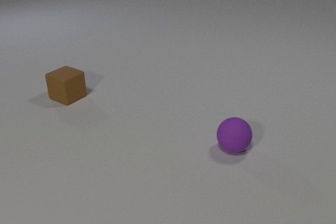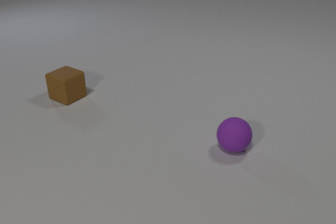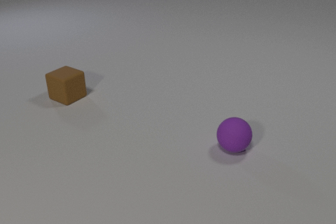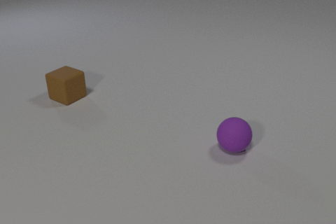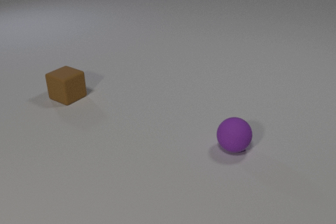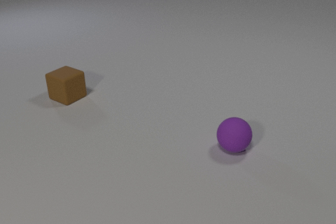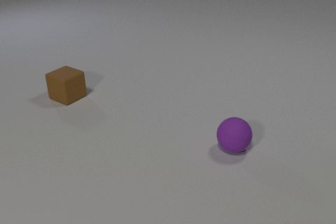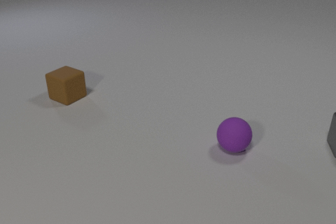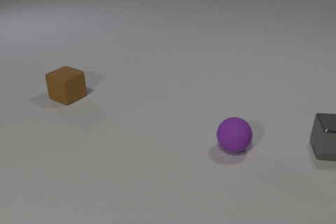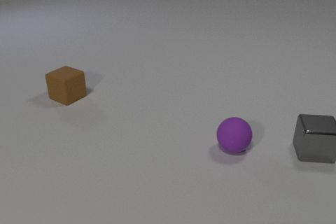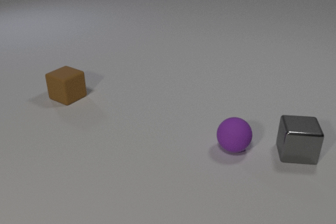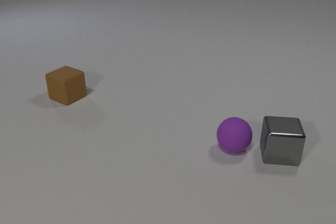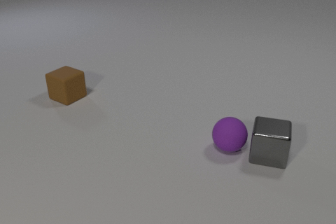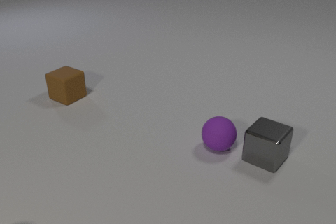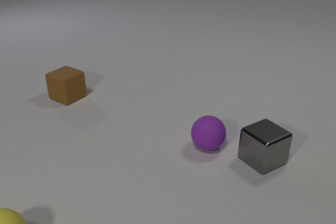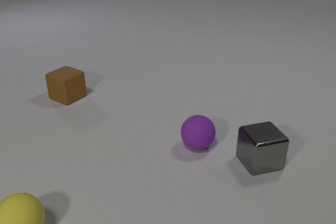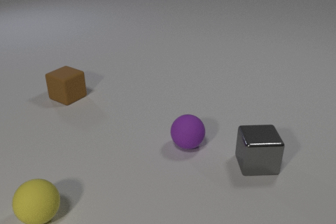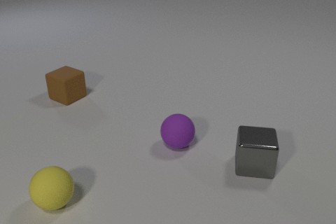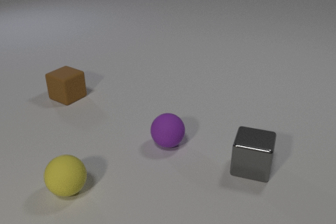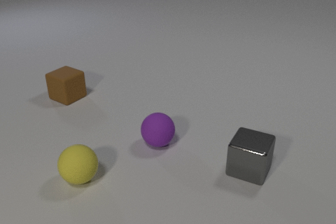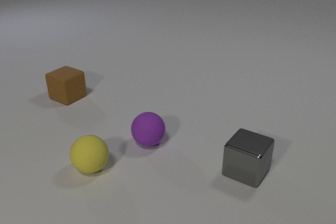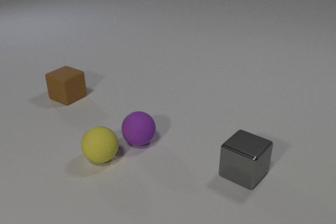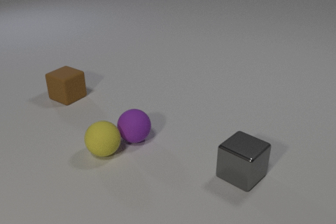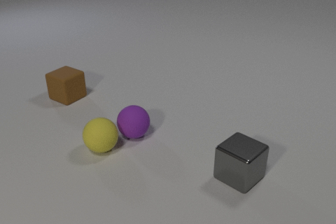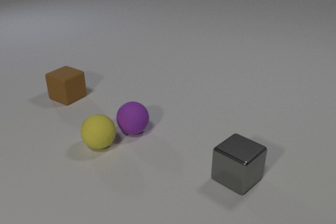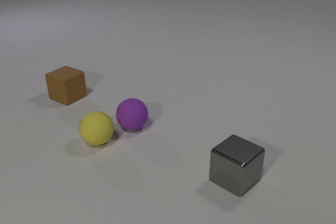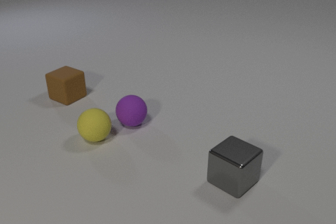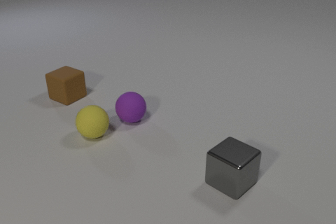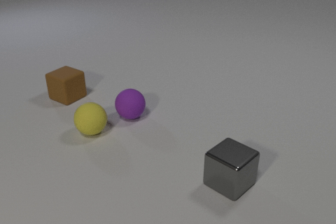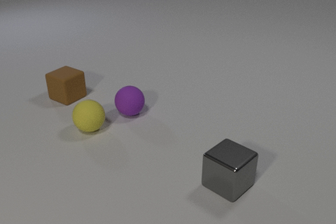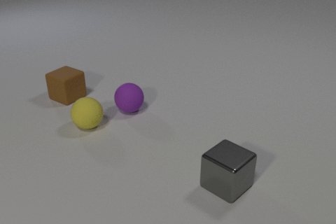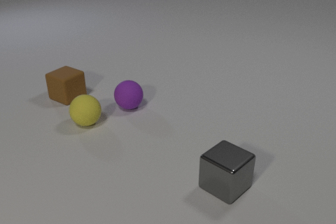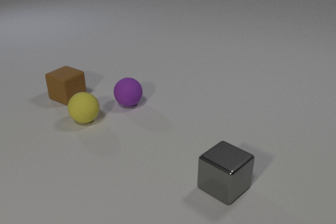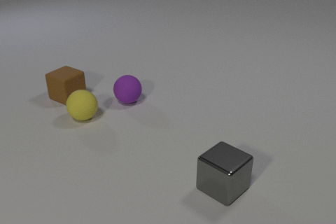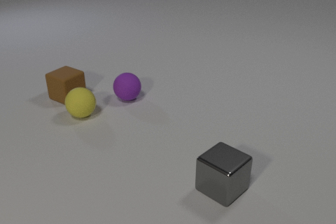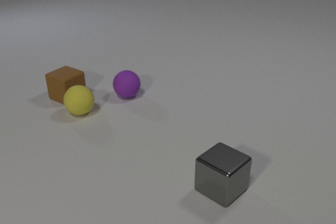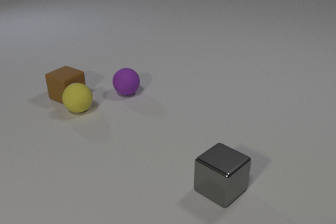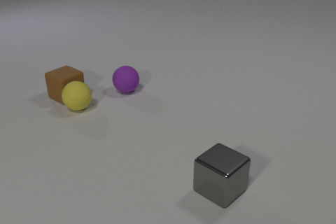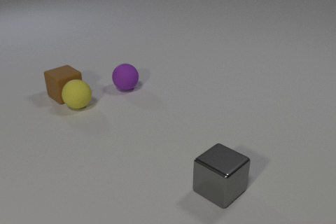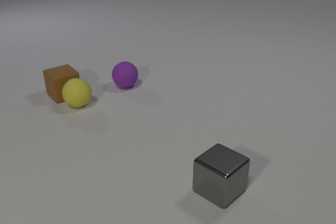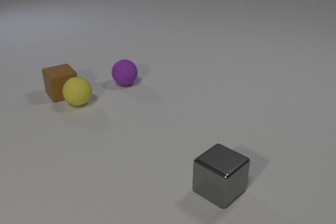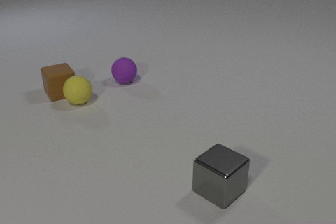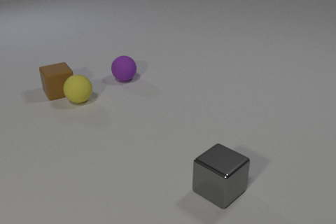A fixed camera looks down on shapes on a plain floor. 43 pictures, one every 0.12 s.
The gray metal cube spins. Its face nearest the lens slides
to the left.
The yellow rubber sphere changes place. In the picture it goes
away from the camera.
0.00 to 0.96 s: The gray metal cube comes in at the right edge, slides to the left and toward the camera.
0.96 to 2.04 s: The gray metal cube slides to the left and toward the camera, spins so that its near face slides to the left, clockwise seen from above. The purple rubber sphere rolls to the left. The yellow rubber sphere comes in at the bottom edge, rolls to the right and away from the camera. The gray metal cube and the purple rubber sphere collide.
2.04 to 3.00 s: The gray metal cube slides toward the camera and to the left, spins so that its near face slides to the left, clockwise seen from above. The purple rubber sphere rolls to the left and away from the camera. The yellow rubber sphere rolls away from the camera and to the right. The purple rubber sphere and the yellow rubber sphere collide.
3.00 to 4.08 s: The gray metal cube slides toward the camera and to the left. The purple rubber sphere rolls away from the camera. The yellow rubber sphere rolls away from the camera.
4.08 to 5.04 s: The purple rubber sphere rolls away from the camera. The yellow rubber sphere rolls away from the camera. The brown rubber cube slides away from the camera and to the left, spins so that its near face slides to the left, clockwise seen from above. The yellow rubber sphere and the brown rubber cube collide.
What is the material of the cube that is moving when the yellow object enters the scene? metal.
How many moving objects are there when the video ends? 3.
What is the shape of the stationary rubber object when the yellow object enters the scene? cube.
